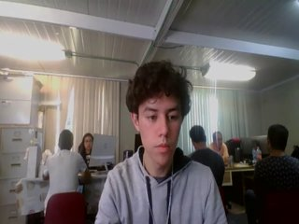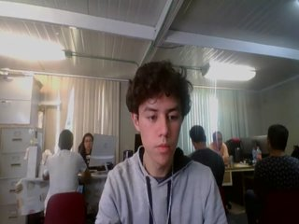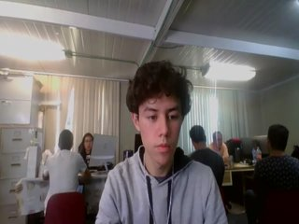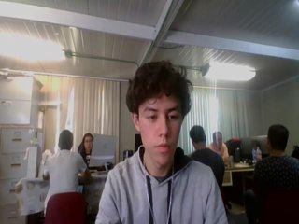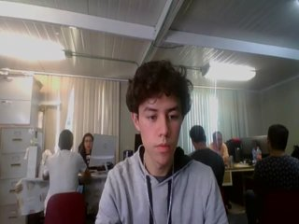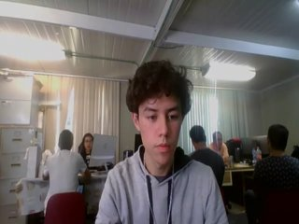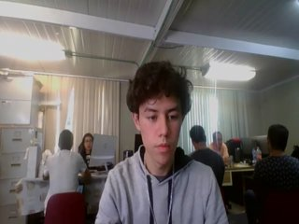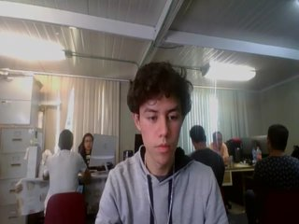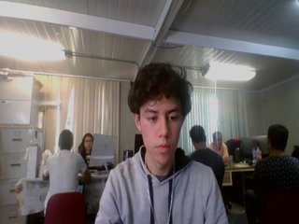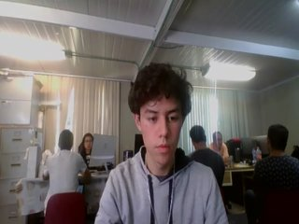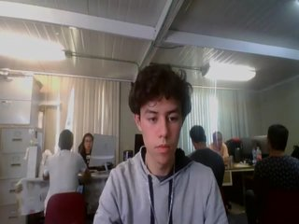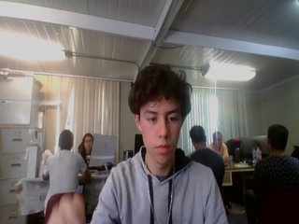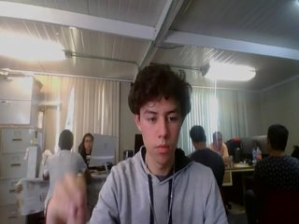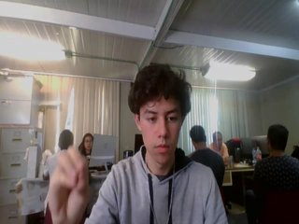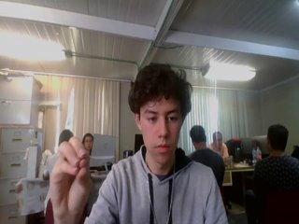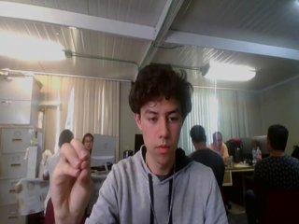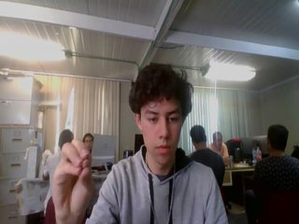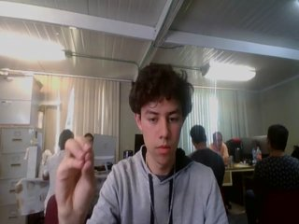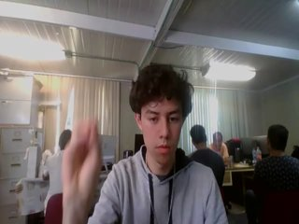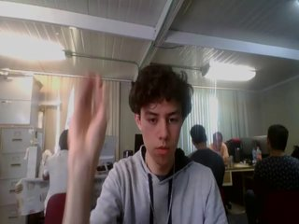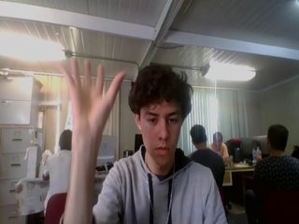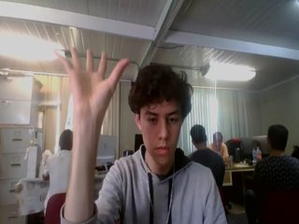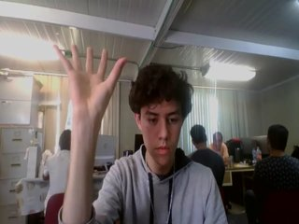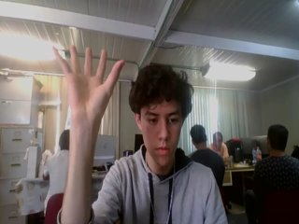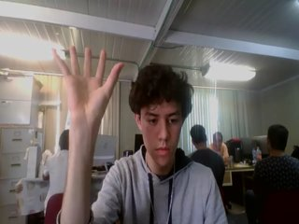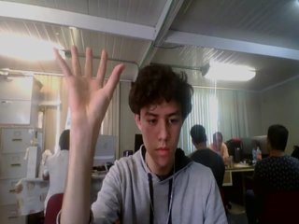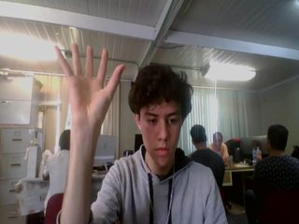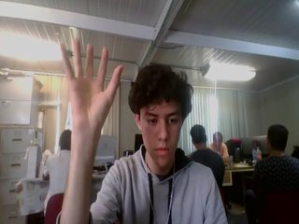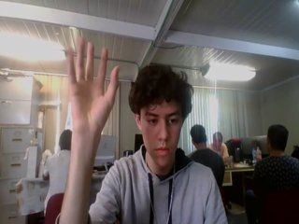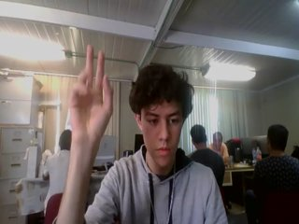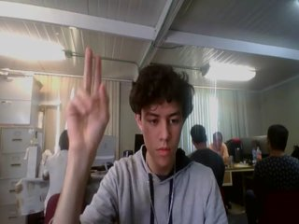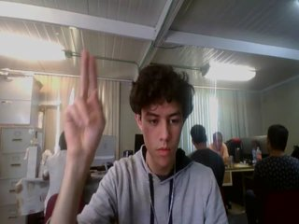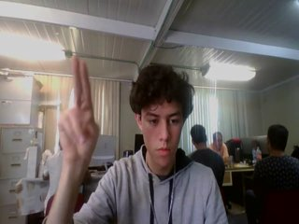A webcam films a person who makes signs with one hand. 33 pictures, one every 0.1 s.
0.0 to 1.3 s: Non-gesture.
1.4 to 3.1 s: On the screen the hand sweeps upward. The name of the sign: Throw up.
